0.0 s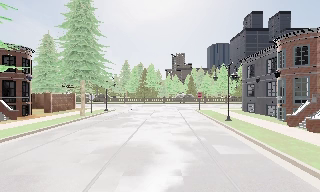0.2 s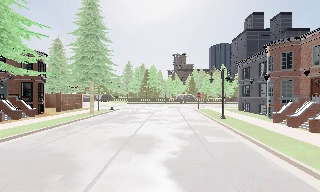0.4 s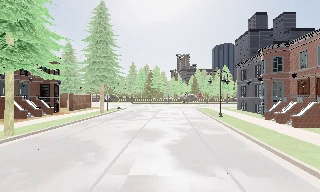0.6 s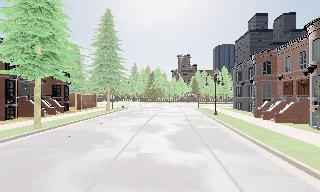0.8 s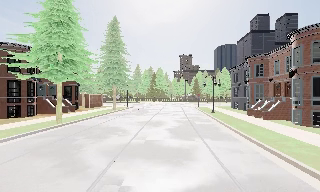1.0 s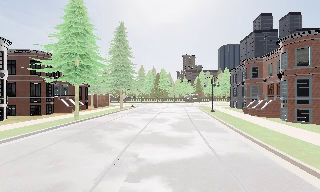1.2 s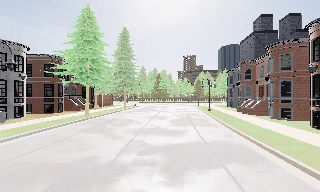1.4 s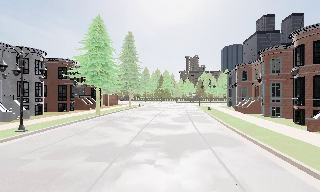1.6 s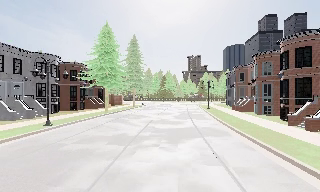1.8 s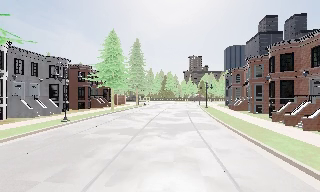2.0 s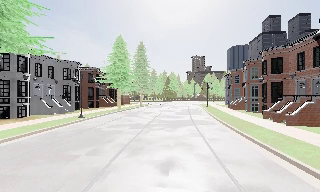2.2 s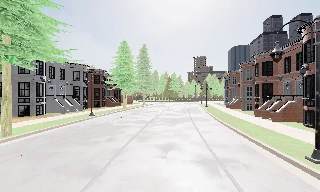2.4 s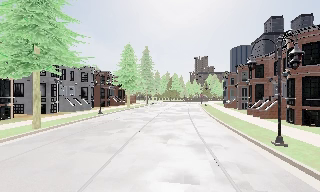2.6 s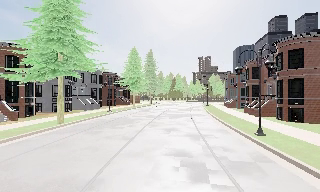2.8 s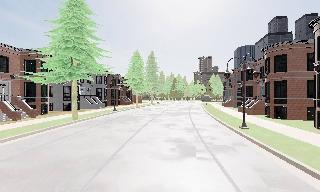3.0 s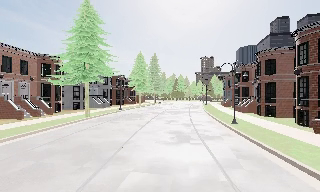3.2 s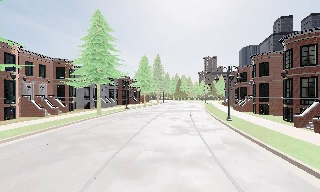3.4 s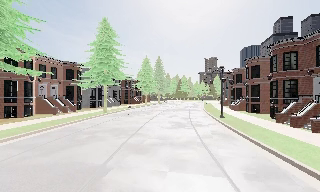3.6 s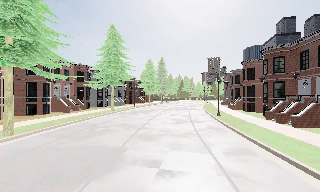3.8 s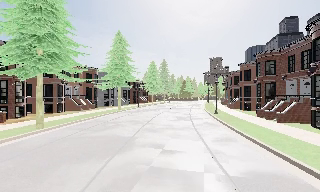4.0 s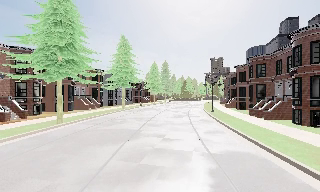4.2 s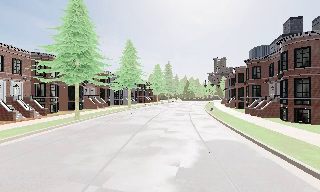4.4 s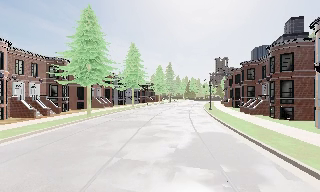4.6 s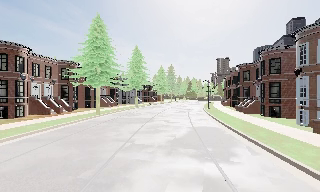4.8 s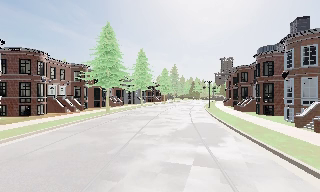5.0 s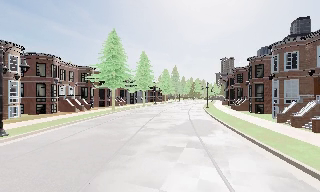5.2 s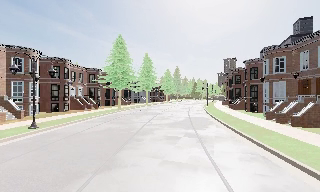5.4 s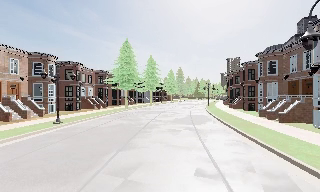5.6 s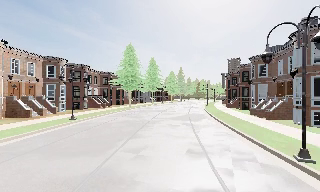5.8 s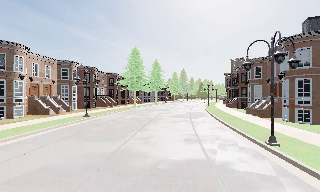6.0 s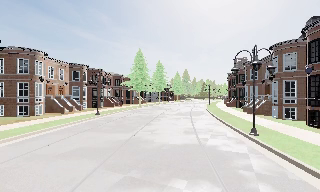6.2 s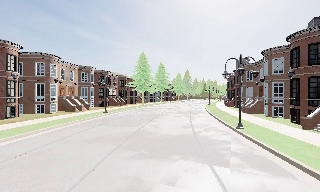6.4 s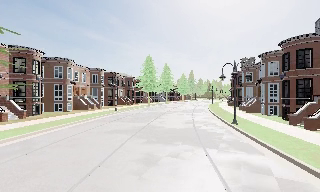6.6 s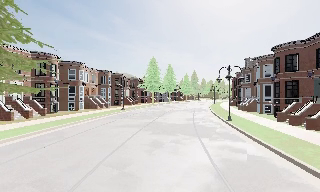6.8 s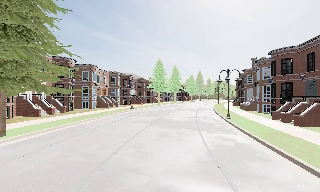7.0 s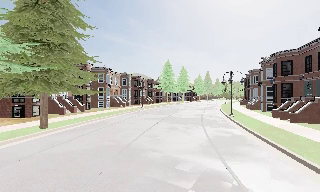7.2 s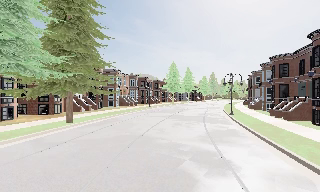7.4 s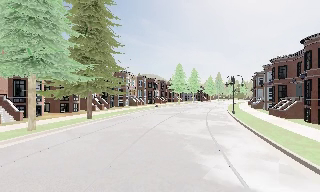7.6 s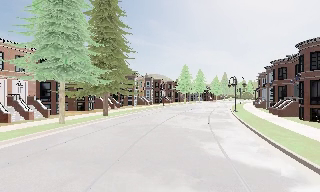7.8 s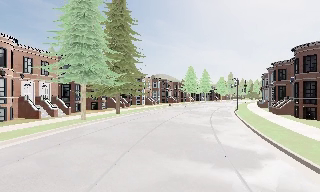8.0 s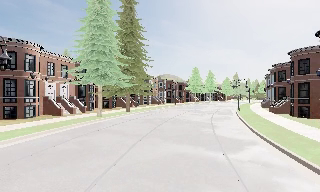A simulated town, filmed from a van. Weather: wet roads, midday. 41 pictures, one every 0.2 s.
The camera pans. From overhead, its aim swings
counterclockwise.
The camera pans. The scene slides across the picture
to the right.
0.0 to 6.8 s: The camera pans to its left, which is counterclockwise from overhead, by about 30 degrees. It travels backward, about 60 m, so what stands in front gets smaller.
6.8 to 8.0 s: The camera pans to its left, which is counterclockwise from overhead, by about 15 degrees. It travels backward, about 11 m, so what stands in front gets smaller.
The film runs backward here.
